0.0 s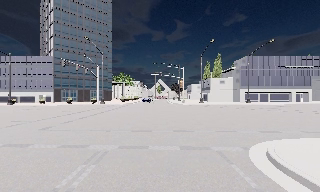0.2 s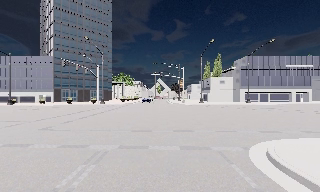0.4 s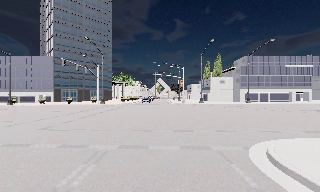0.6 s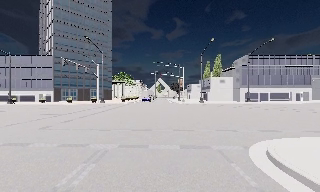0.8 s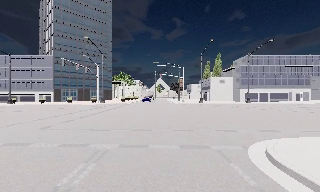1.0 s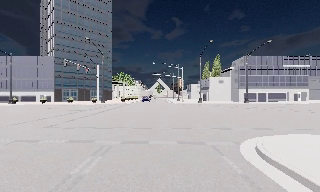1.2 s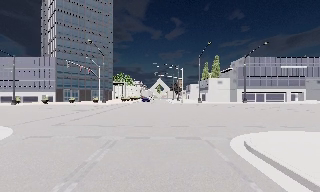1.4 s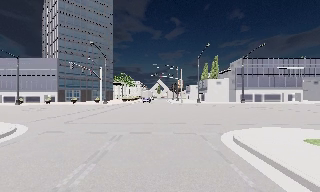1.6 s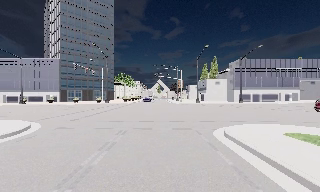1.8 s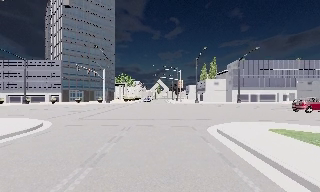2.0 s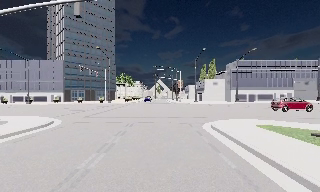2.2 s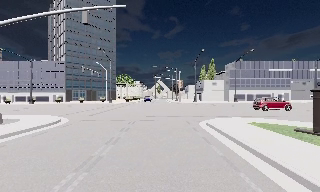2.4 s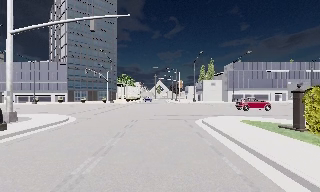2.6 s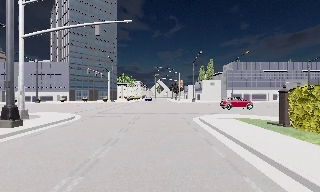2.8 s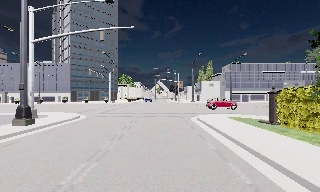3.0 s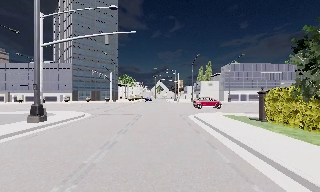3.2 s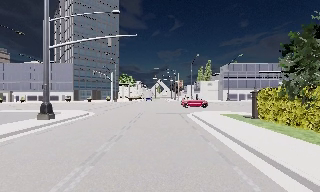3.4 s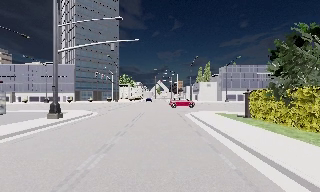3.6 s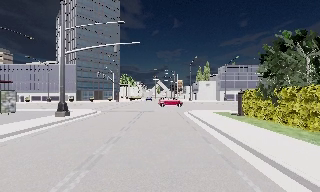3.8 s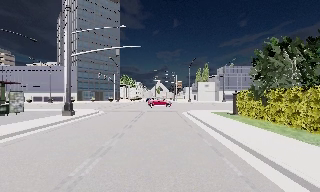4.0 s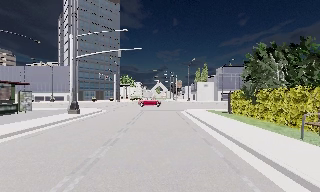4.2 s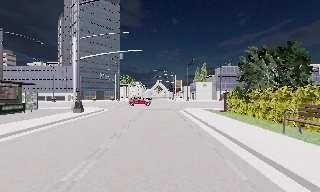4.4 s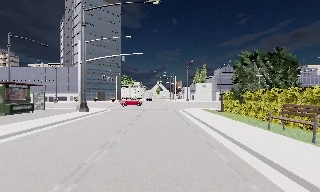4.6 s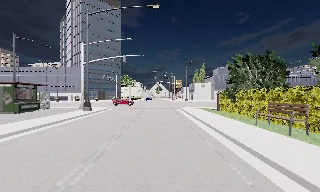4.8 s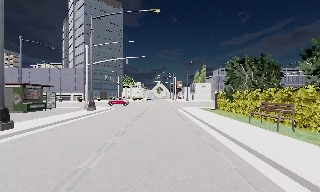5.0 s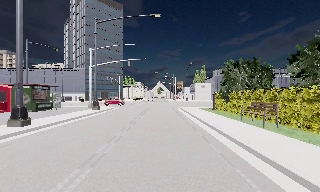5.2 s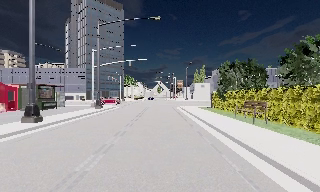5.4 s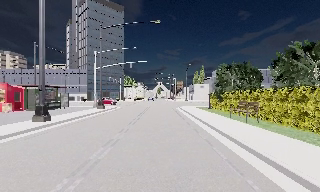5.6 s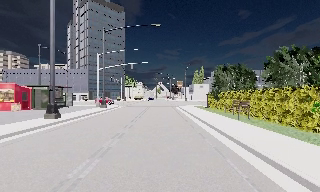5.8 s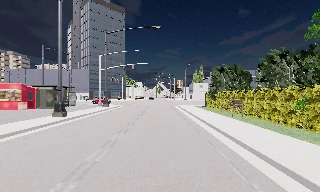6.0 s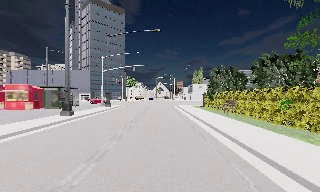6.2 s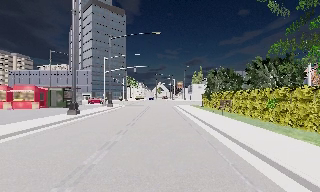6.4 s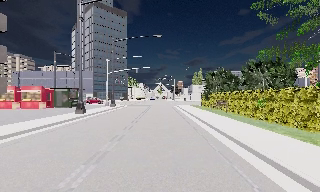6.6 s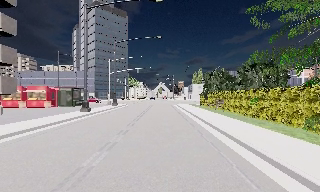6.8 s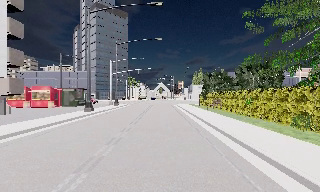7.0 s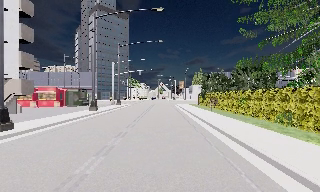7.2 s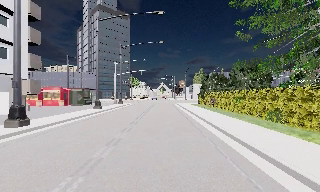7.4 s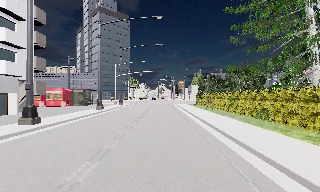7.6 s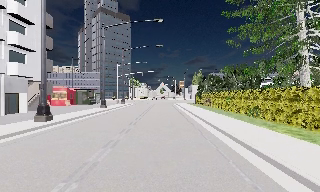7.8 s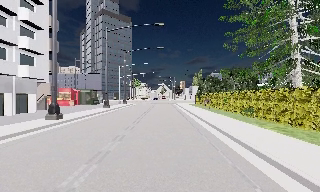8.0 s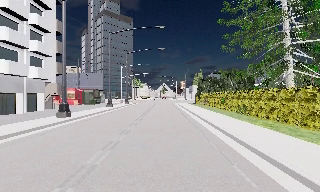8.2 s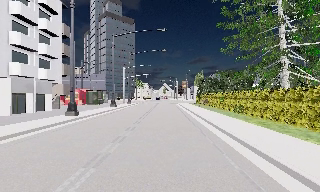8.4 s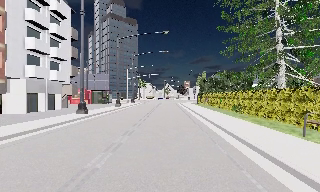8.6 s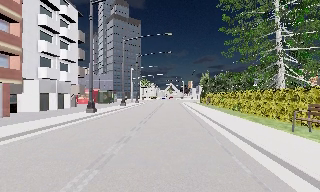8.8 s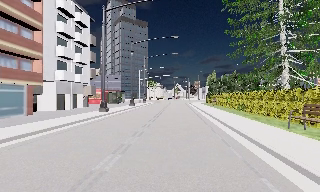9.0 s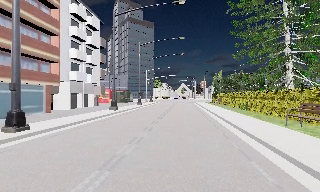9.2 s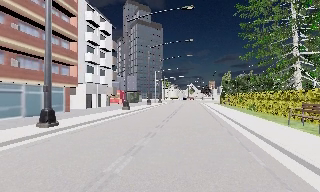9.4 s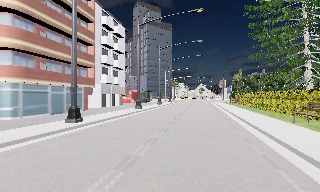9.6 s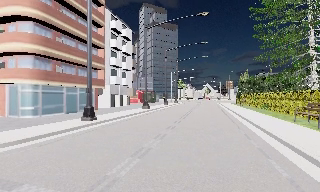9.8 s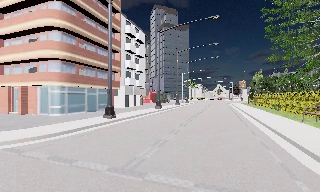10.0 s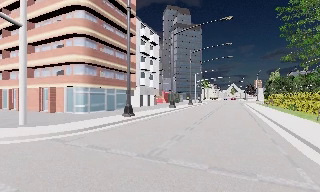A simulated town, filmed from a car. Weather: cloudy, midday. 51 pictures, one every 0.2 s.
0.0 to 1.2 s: The camera travels backward, about 1 m, so what stands in front gets smaller. It gains speed.
1.2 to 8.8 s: The camera travels backward, about 35 m, so what stands in front gets smaller.
8.8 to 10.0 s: The camera swings to its left by about 20 degrees, and the scene slides to the right. It travels backward, about 5 m, so what stands in front gets smaller.
The film runs backward here.
